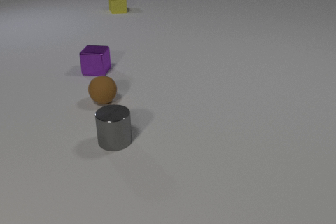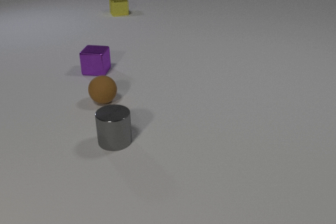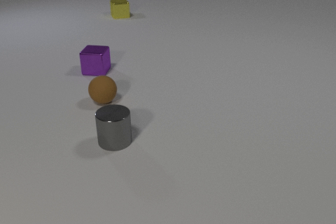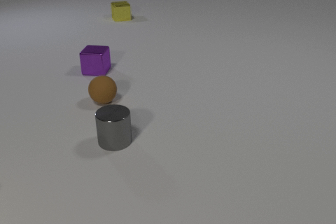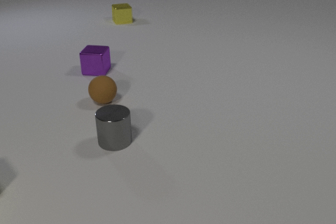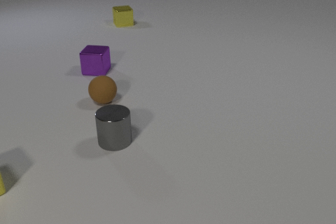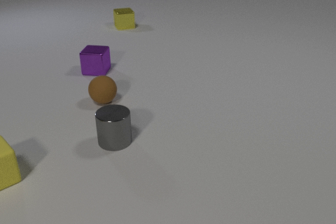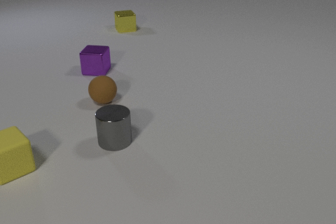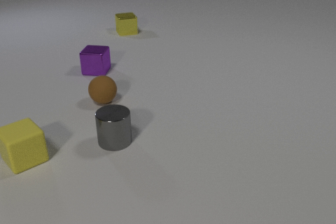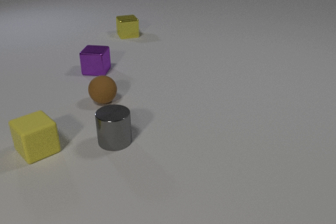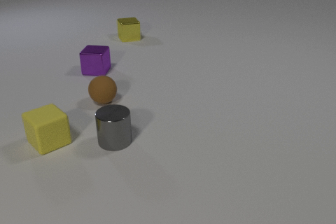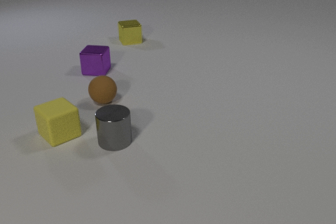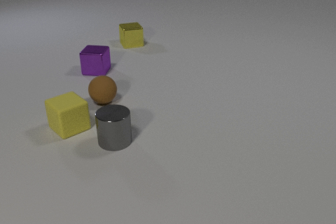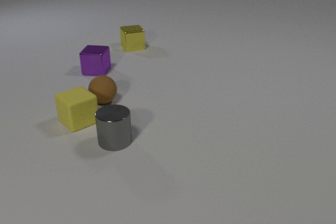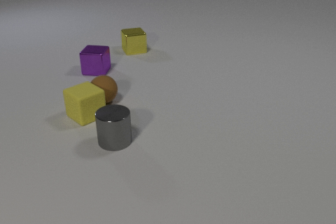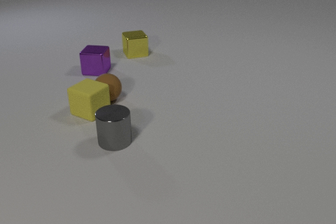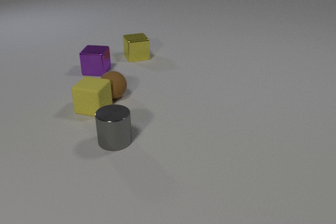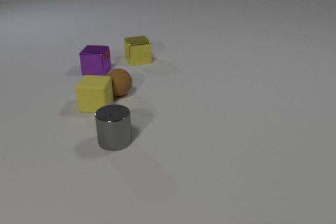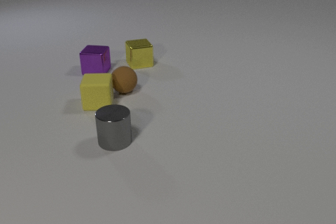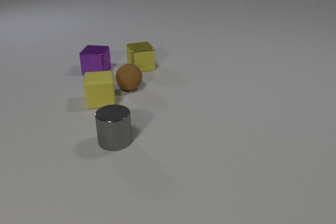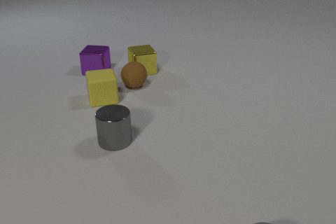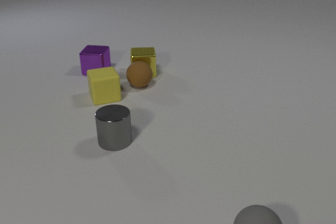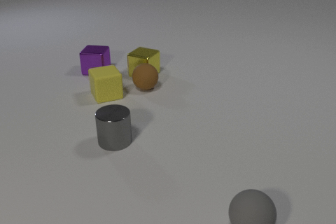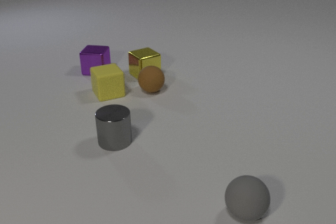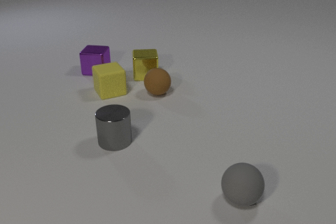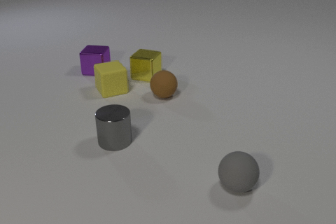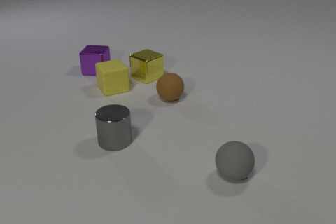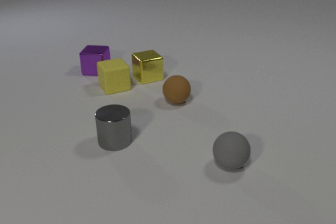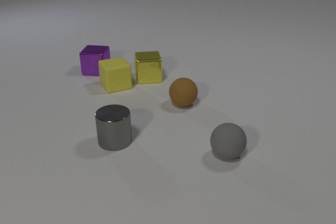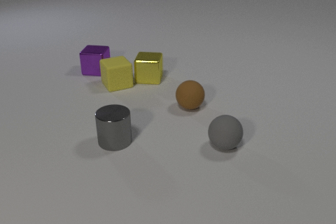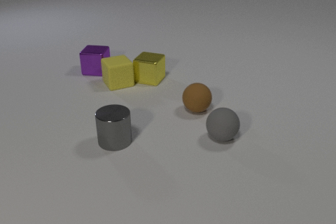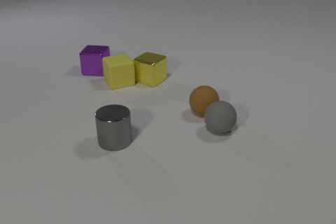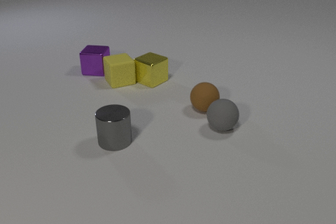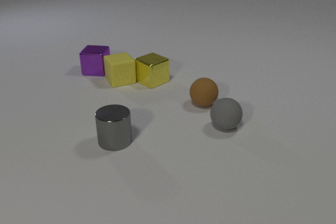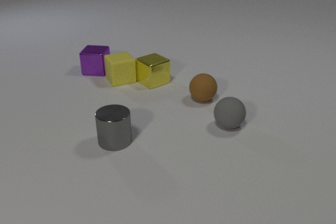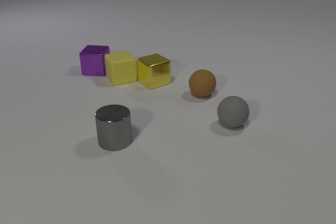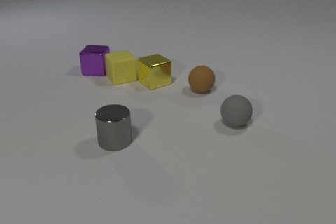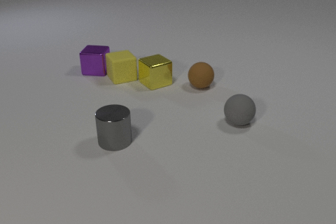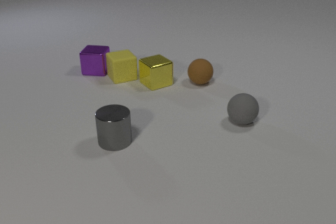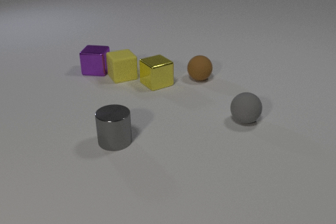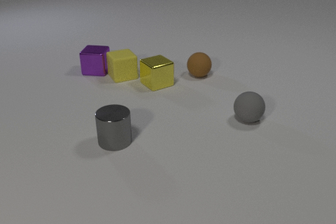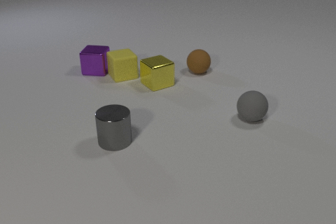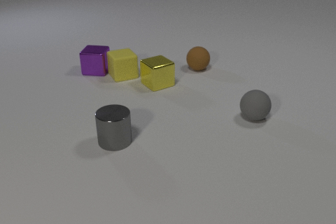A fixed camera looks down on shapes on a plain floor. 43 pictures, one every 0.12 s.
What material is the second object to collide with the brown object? metal.
What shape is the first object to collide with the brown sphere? cube.
How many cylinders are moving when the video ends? 0.
0.00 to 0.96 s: The yellow rubber cube comes in at the left edge, slides to the right and away from the camera. The yellow metal cube slides toward the camera.
0.96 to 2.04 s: The yellow rubber cube slides away from the camera and to the right, spins so that its near face slides to the right, counterclockwise seen from above. The brown rubber sphere rolls to the right and away from the camera. The yellow metal cube slides toward the camera. The yellow rubber cube and the brown rubber sphere collide.
2.04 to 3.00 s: The yellow rubber cube slides away from the camera and to the right, spins counterclockwise seen from above by about 30 degrees, its near face sliding to the right. The brown rubber sphere rolls to the right. The yellow metal cube slides toward the camera, spins so that its near face slides to the left, clockwise seen from above. The gray rubber sphere comes in at the bottom edge, rolls away from the camera. The brown rubber sphere and the yellow metal cube collide.
3.00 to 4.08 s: The yellow rubber cube slides away from the camera and to the right. The brown rubber sphere rolls to the right. The yellow metal cube slides toward the camera and to the right, spins clockwise seen from above by about 120 degrees, its near face sliding to the left. The gray rubber sphere rolls away from the camera. The yellow rubber cube and the yellow metal cube collide. The brown rubber sphere and the gray rubber sphere collide.
4.08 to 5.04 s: The yellow rubber cube slides away from the camera. The brown rubber sphere rolls away from the camera. The yellow metal cube slides toward the camera. The gray rubber sphere rolls to the right and away from the camera.
